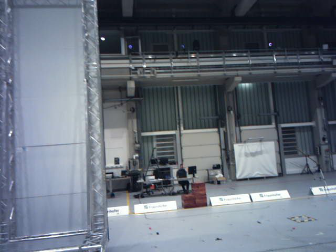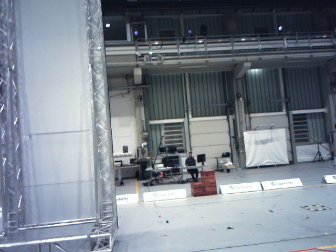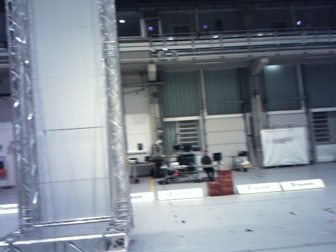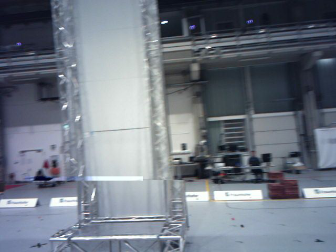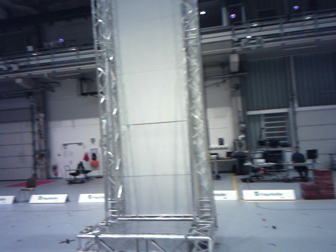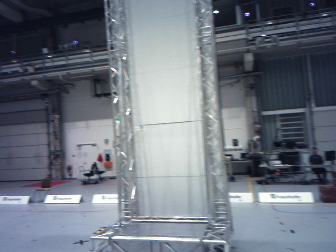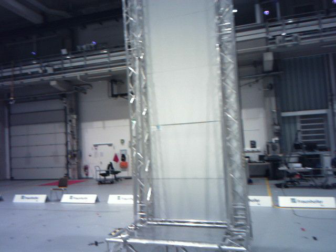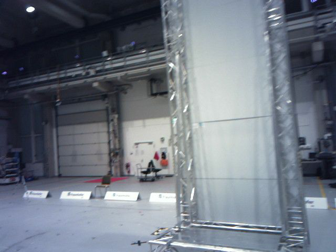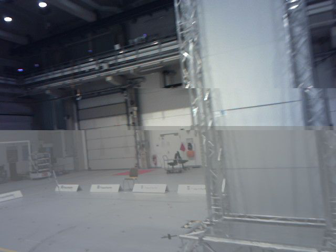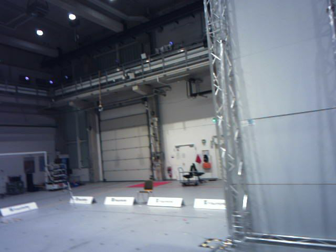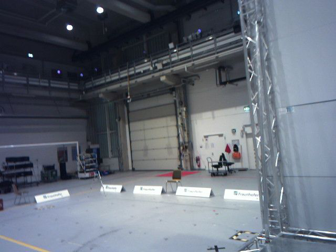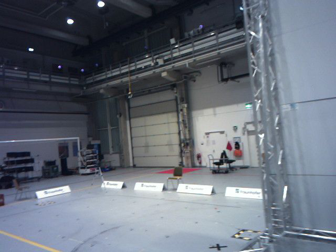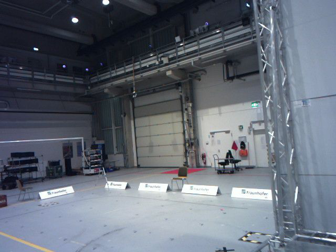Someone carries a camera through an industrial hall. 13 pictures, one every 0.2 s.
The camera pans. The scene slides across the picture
to the right.
The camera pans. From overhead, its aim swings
counterclockwise.
0.0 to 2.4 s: The camera swings to its left by about 50 degrees, and the scene slides to the right. It travels forward, about 2.4 m.
The film runs forward here.
